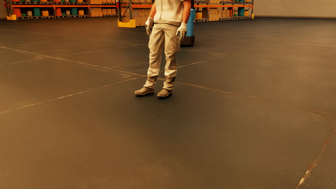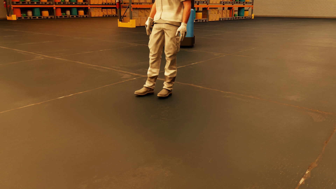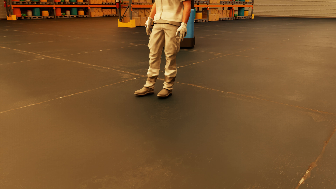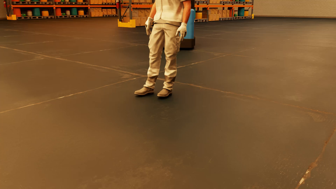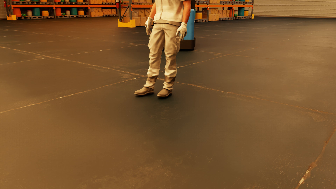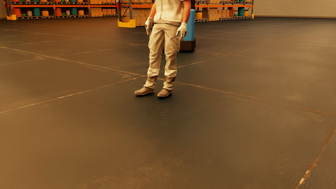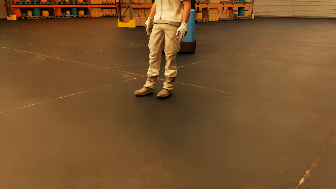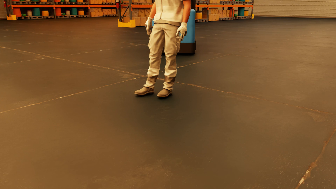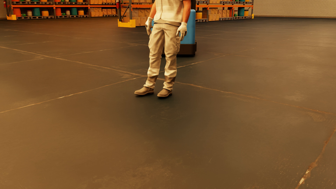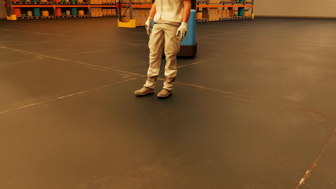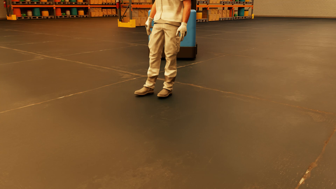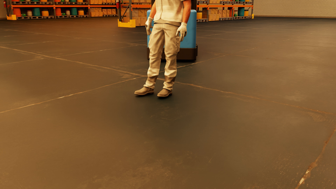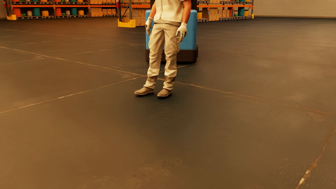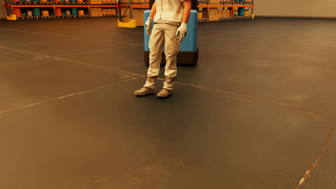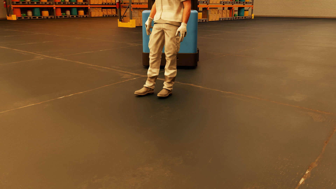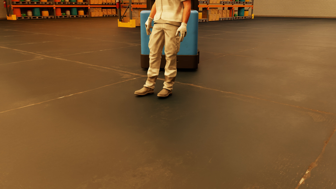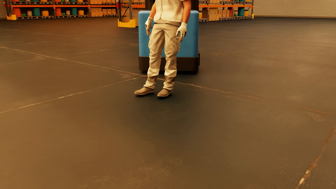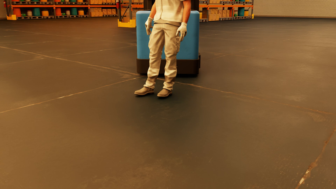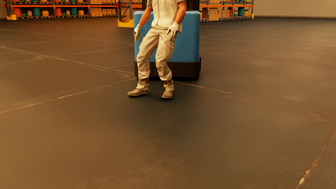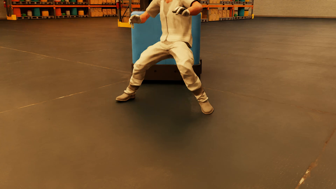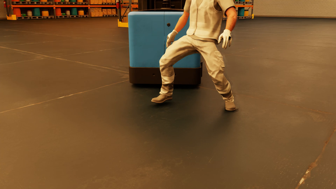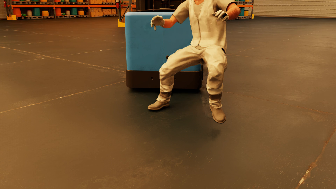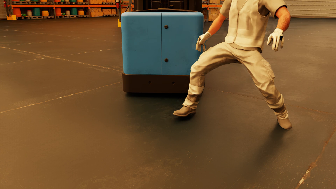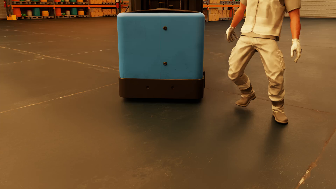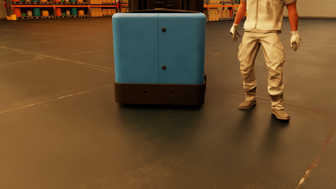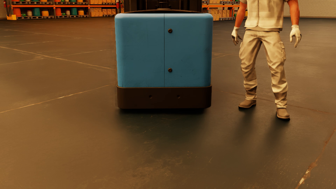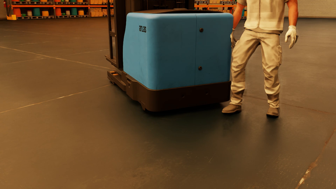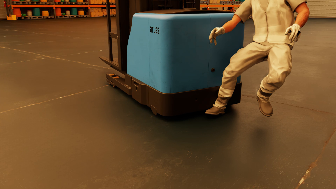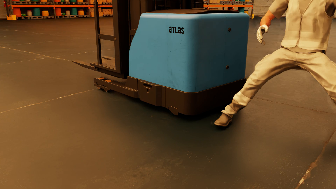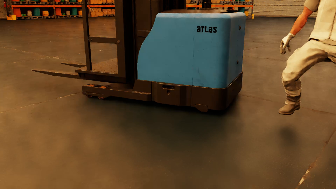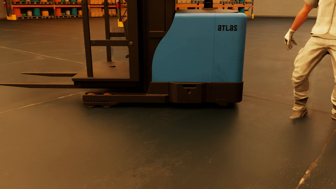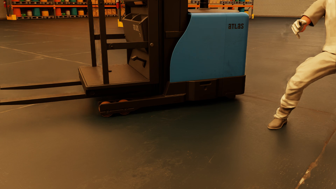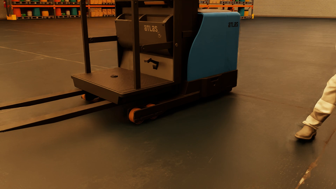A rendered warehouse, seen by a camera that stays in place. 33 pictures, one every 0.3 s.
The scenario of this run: Near miss between a forklift and a person.
